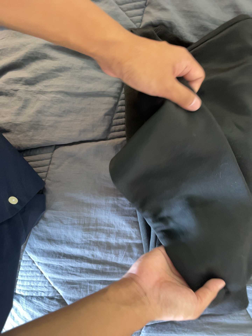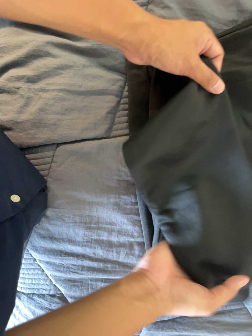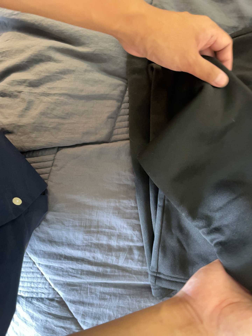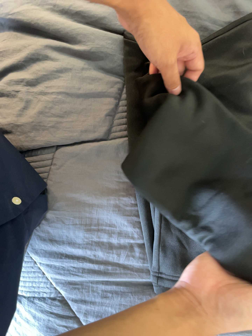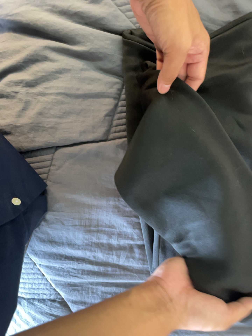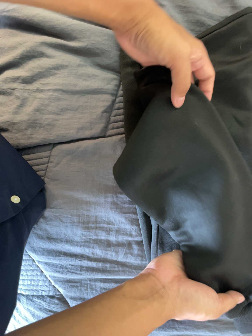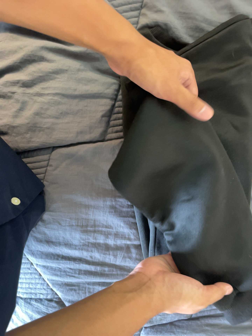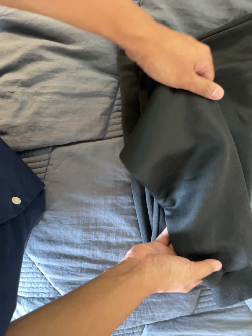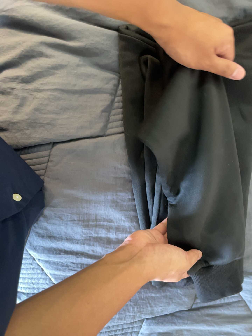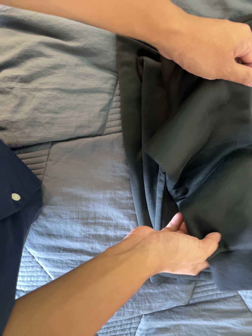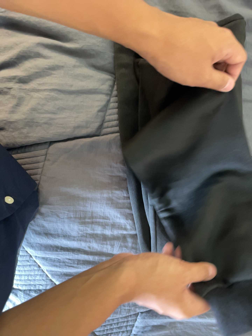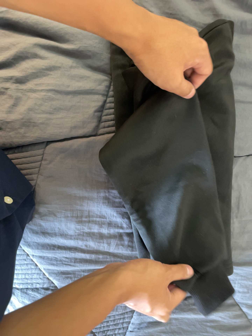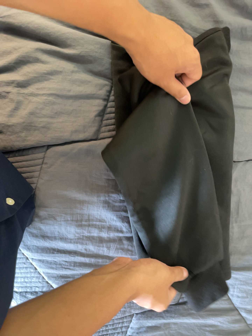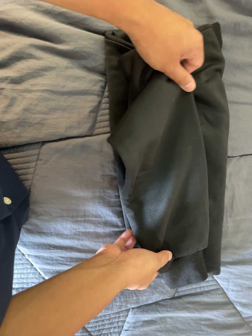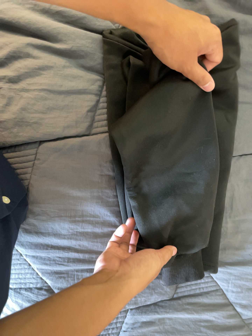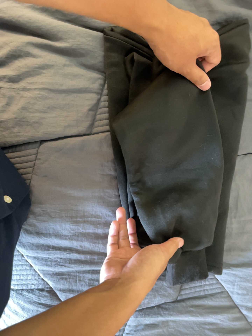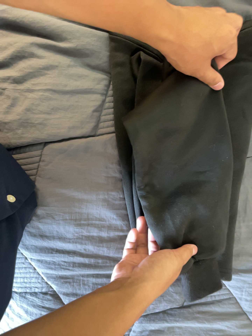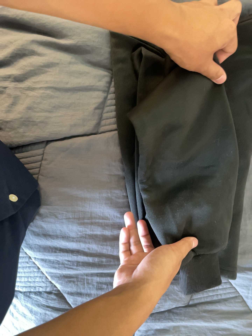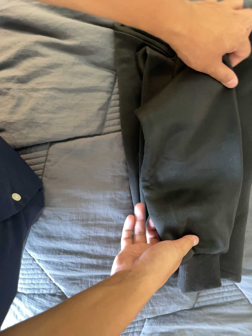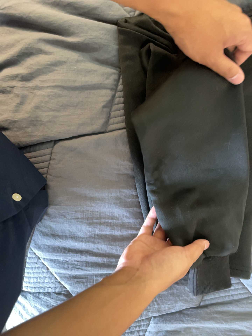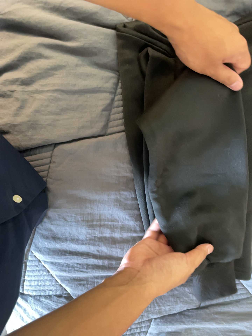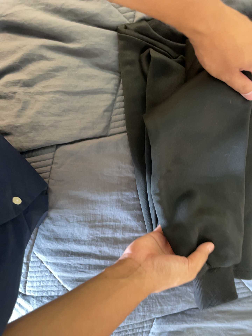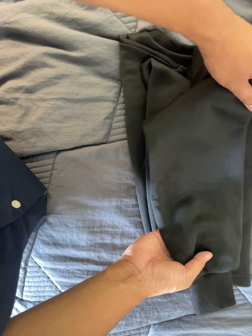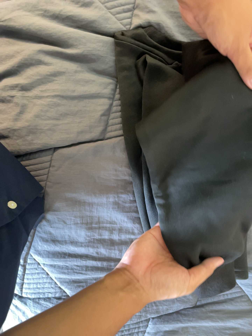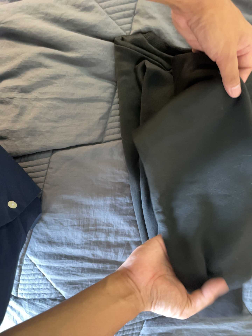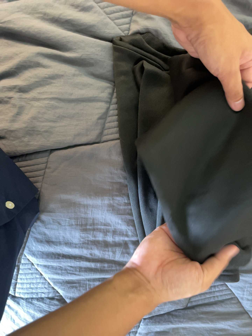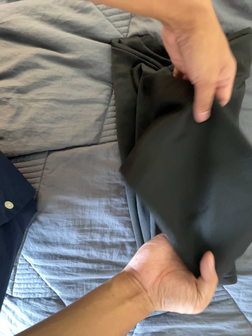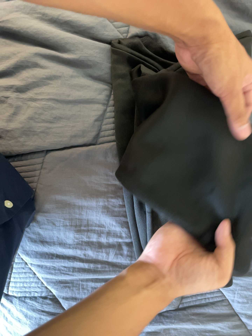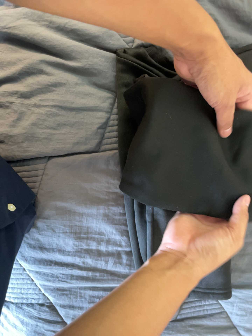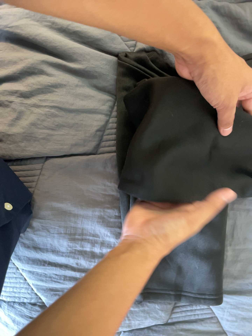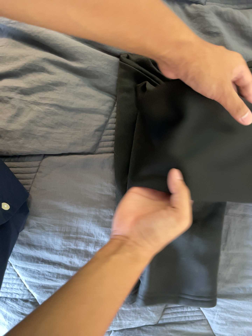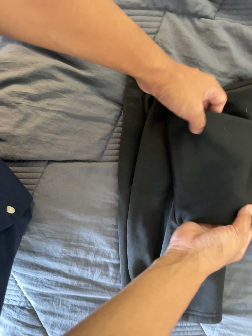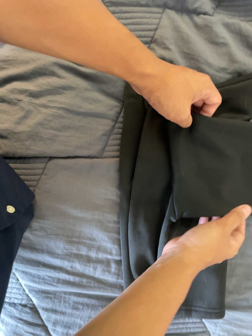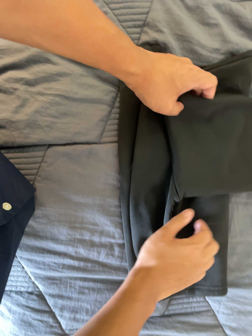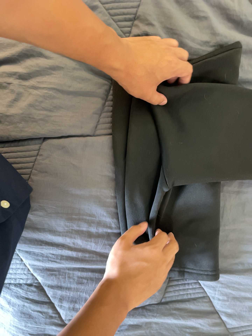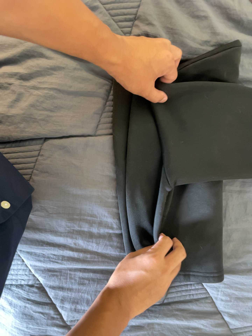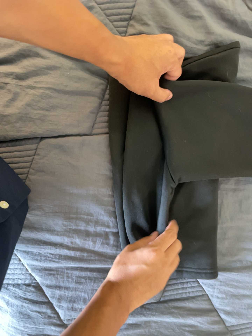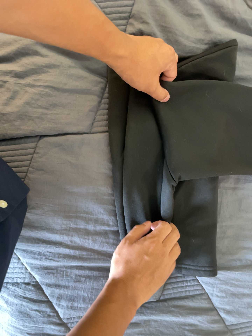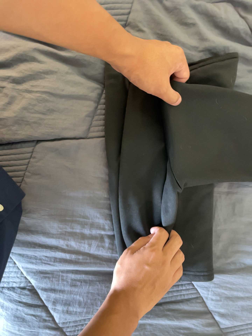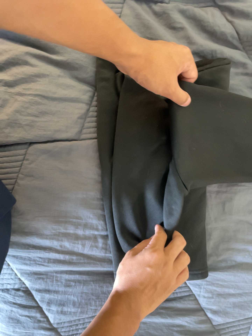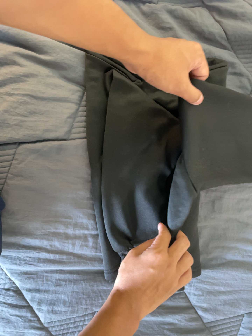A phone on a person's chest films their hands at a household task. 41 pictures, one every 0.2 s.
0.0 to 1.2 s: The camera keeps its place and its aim.
1.2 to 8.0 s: The camera pans to its right by about 10 degrees. It travels backward, about 7 cm, so what stands in front gets smaller.
The film runs backward here.
